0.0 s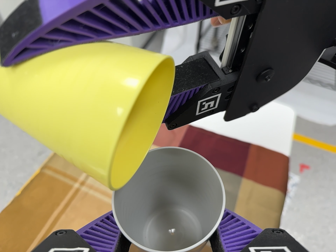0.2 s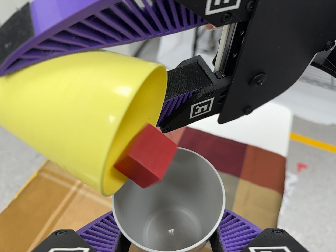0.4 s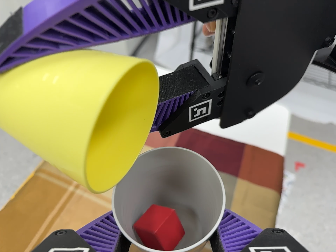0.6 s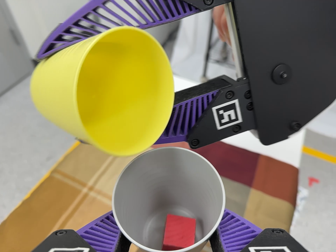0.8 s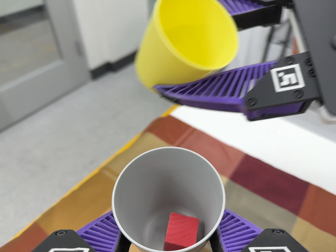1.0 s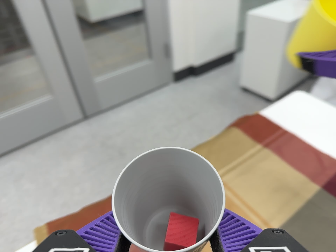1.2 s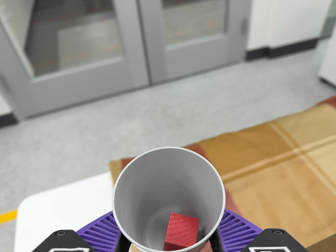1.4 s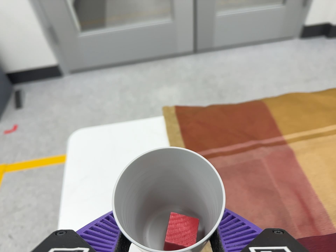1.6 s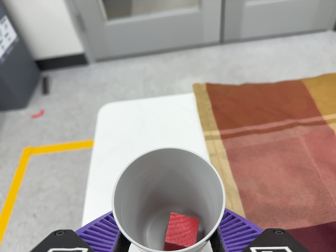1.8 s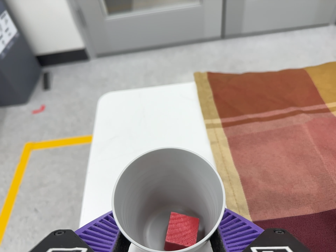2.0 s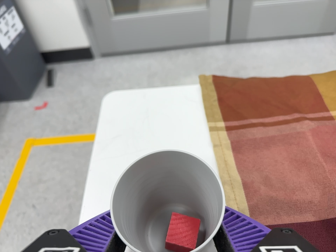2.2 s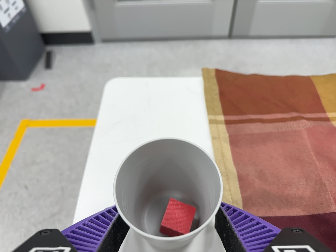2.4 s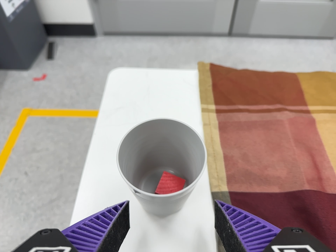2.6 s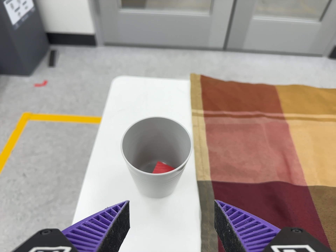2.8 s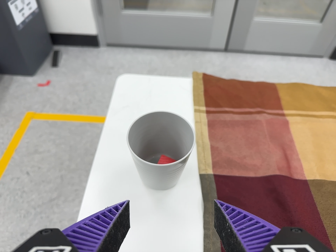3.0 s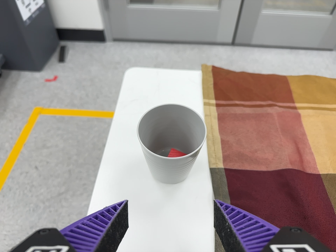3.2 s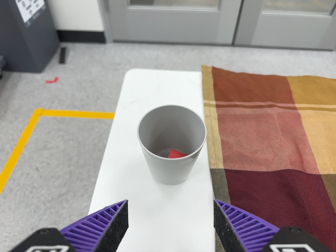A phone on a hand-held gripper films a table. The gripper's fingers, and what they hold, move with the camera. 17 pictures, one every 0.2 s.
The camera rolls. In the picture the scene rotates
clockwise.
The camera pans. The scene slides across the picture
to the right.
0.0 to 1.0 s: The camera swings to its left by about 25 degrees, and the scene slides to the right. It travels toward the bottom of its view and to its left, about 9 cm. Its aim tips toward the top of its view by about 10 degrees. It rolls about its line of sight by about 20 degrees, and the scene rotates clockwise.
1.0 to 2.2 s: The scene slides to the right, as the camera pans about 25 degrees to its left. It travels toward the bottom of its view, to its left and forward, about 18 cm, so close, fixed things drift upward. Its aim tips toward the bottom of its view by about 15 degrees, and the scene shifts upward. It rolls about its line of sight by about 25 degrees, and the scene rotates clockwise.
2.2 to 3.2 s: The camera travels backward, about 10 cm, so what stands in front gets smaller.
The film runs forward here.
